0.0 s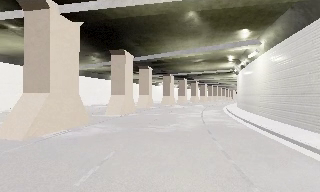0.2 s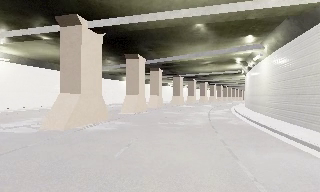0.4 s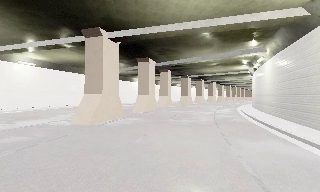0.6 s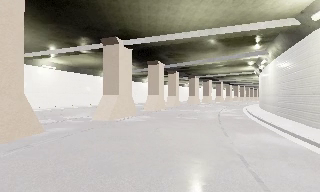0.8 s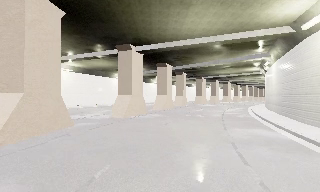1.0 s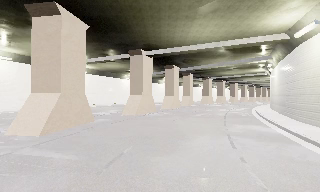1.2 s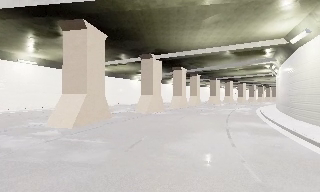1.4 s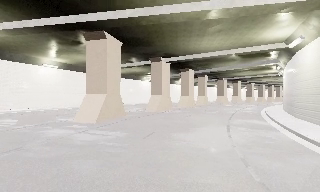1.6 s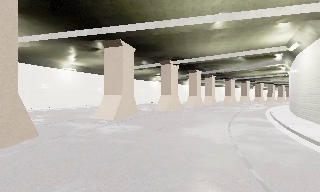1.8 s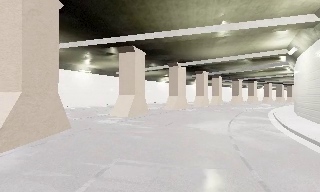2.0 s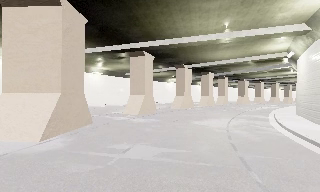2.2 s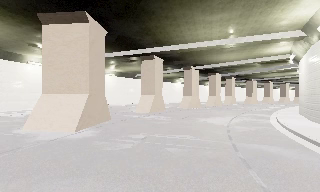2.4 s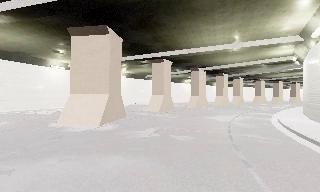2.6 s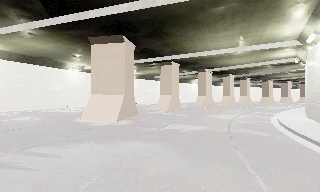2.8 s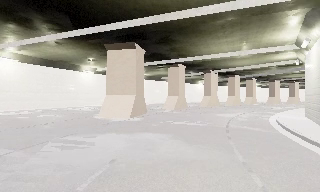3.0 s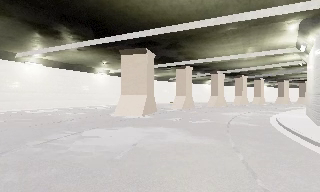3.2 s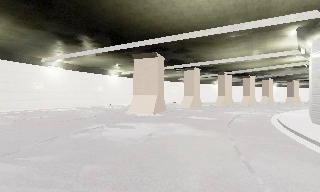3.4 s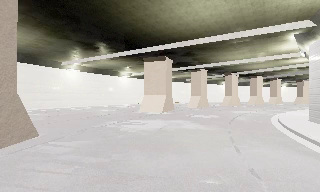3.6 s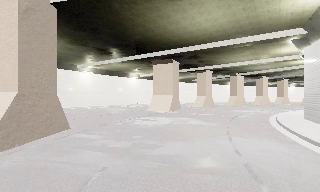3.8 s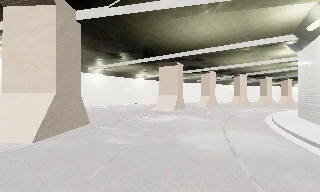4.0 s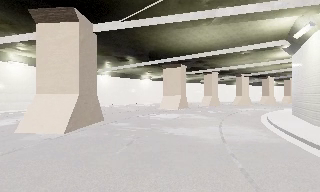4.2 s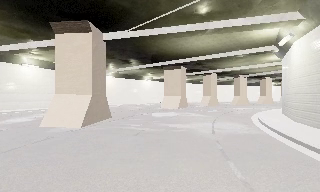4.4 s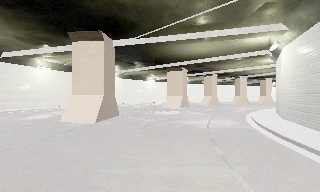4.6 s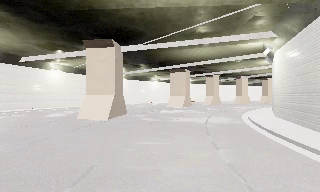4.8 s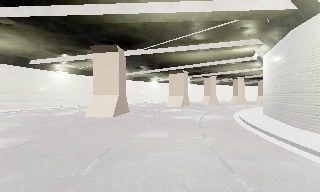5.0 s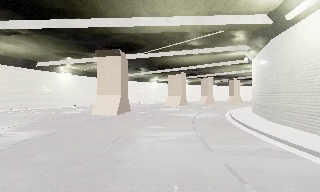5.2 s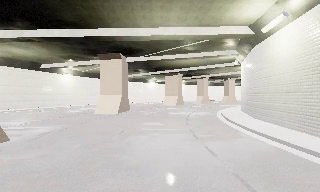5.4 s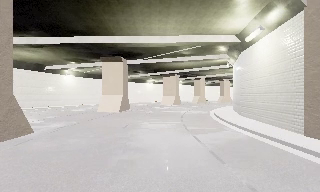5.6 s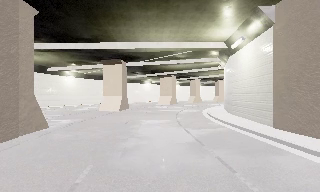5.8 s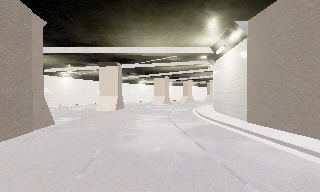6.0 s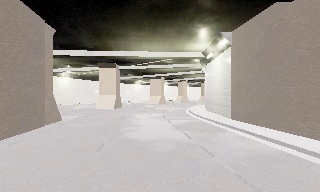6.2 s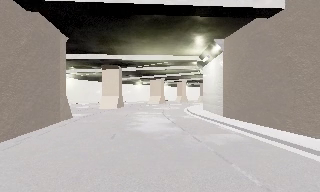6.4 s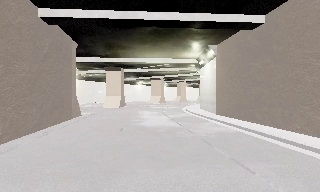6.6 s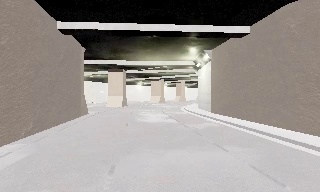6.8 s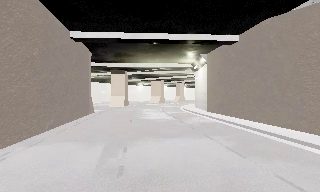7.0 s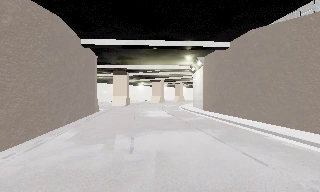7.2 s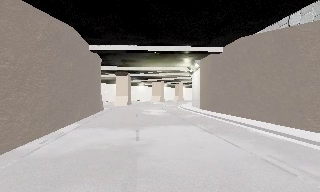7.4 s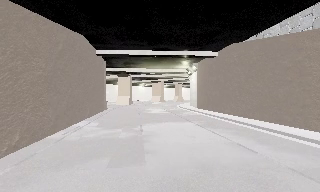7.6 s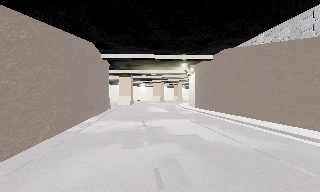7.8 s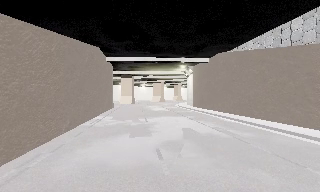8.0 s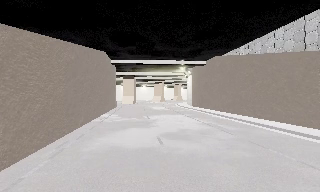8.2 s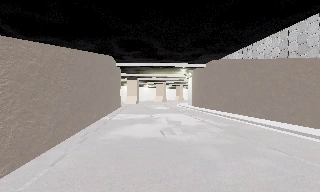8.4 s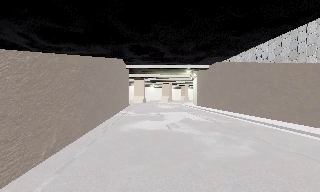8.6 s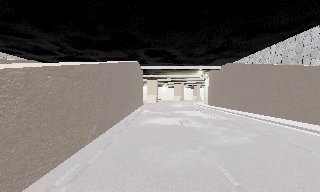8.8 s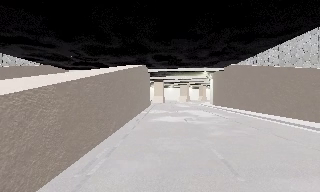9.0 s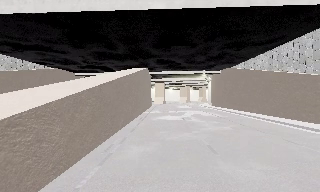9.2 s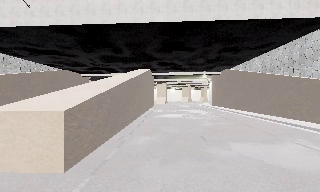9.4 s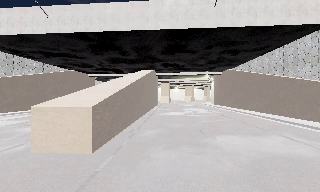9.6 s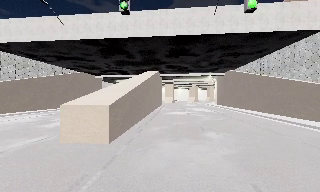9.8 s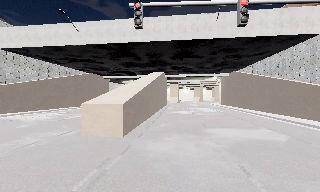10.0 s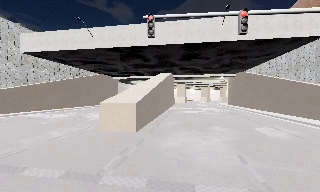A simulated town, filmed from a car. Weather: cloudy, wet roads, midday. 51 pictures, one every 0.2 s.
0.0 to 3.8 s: The scene slides to the right, as the camera pans about 55 degrees to its left. It travels backward, about 30 m.
3.8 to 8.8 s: The camera travels backward, about 35 m, so what stands in front gets smaller.
8.8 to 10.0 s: The camera travels backward, about 7 m, so what stands in front gets smaller. It loses speed.
The film runs backward here.
